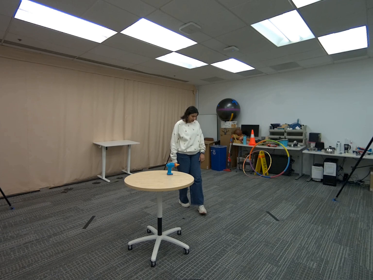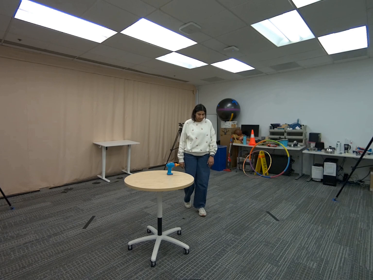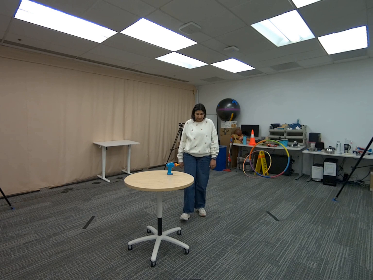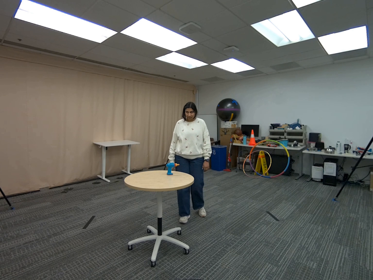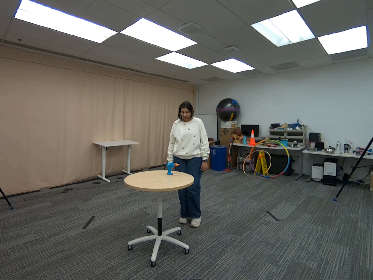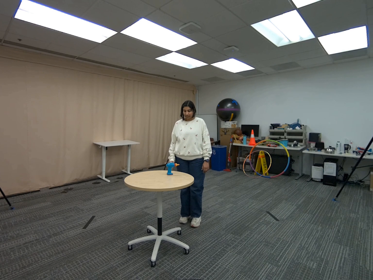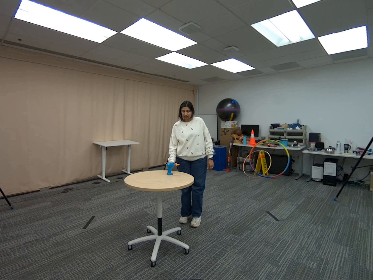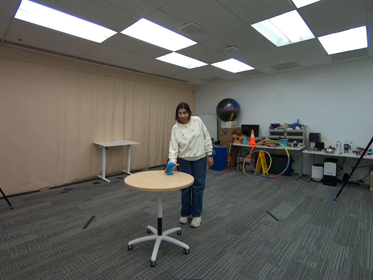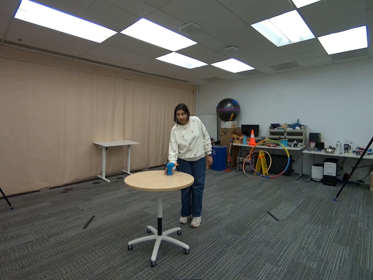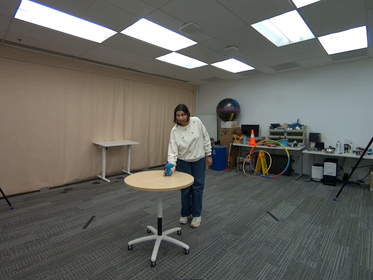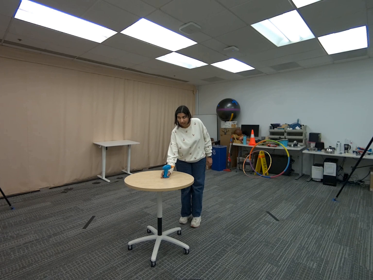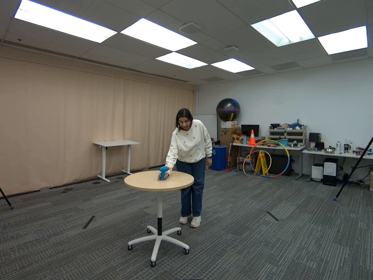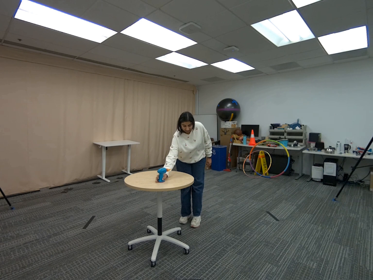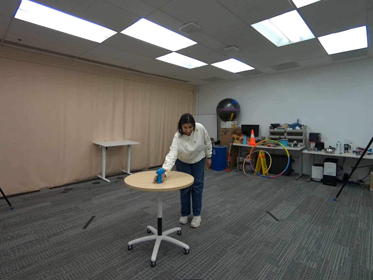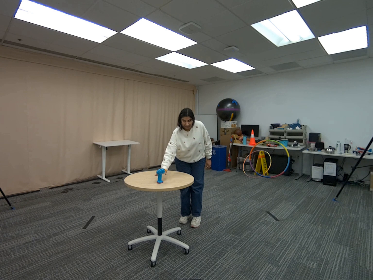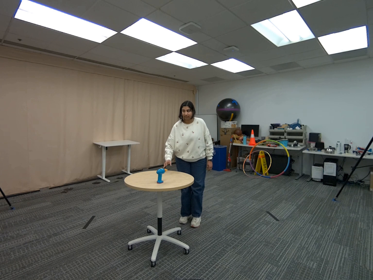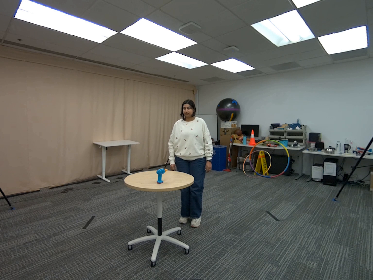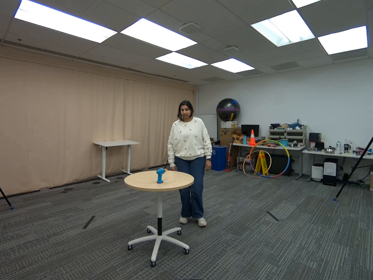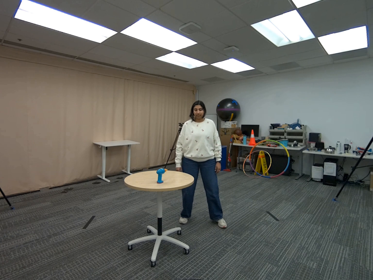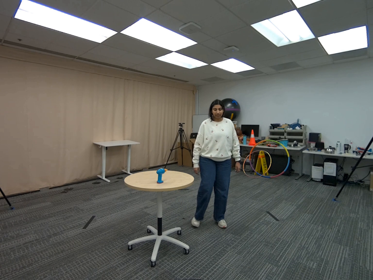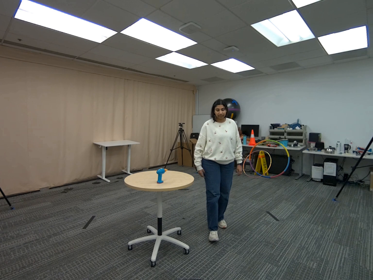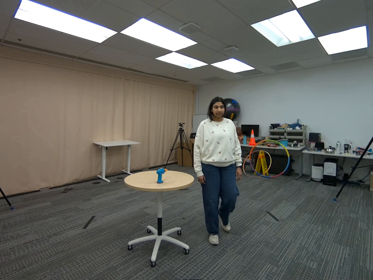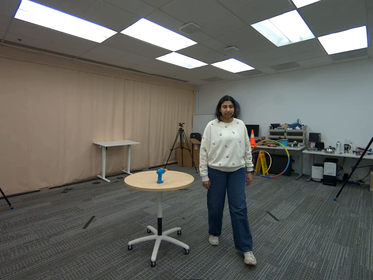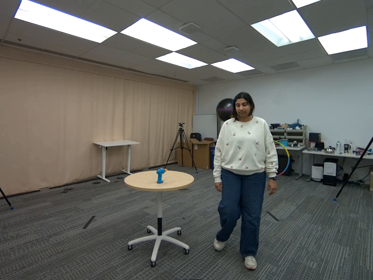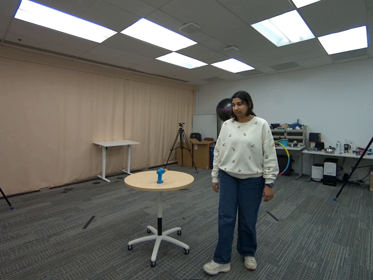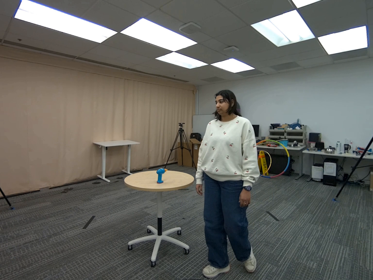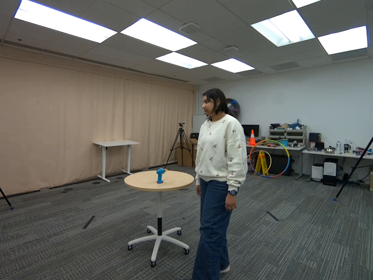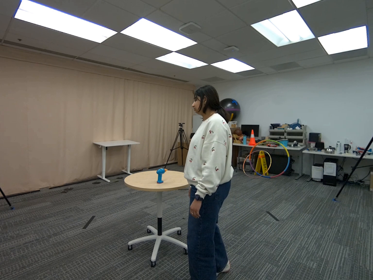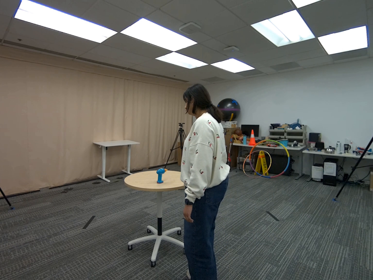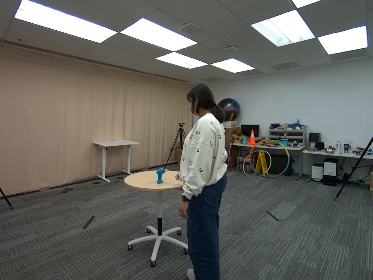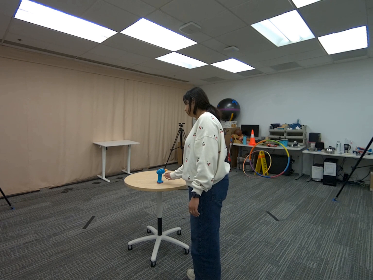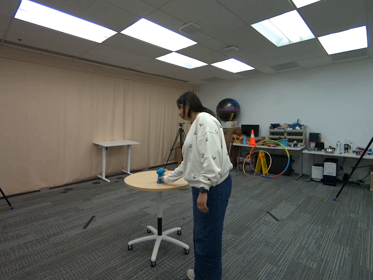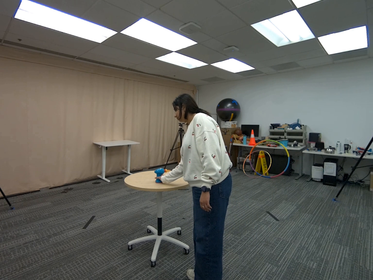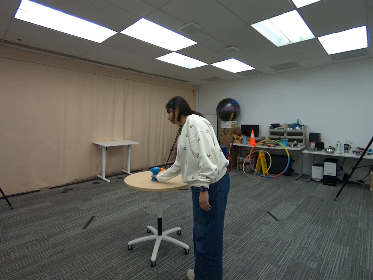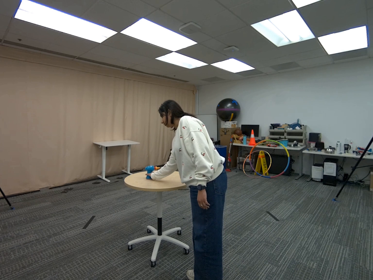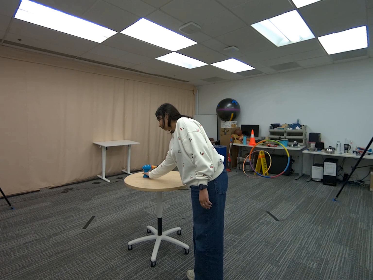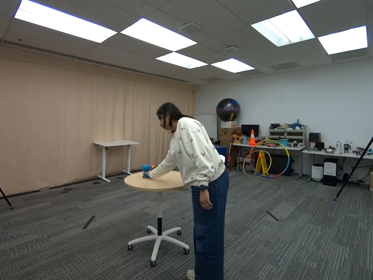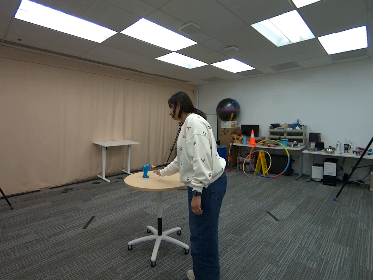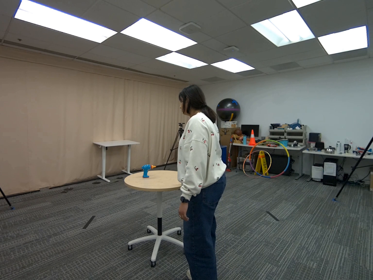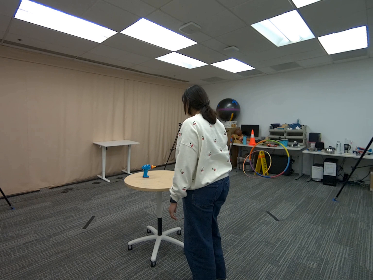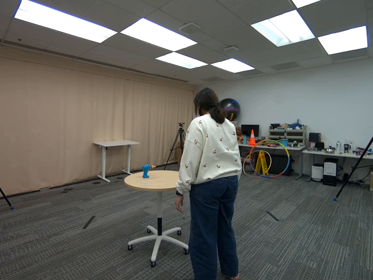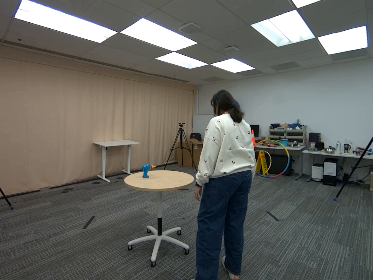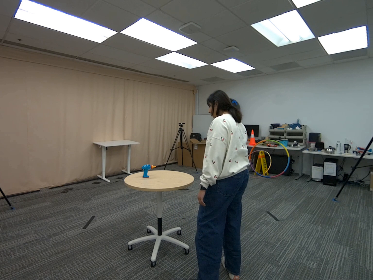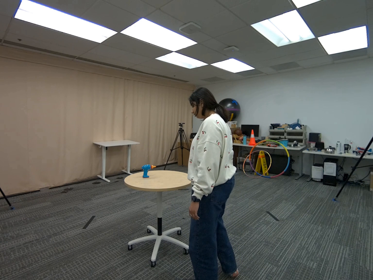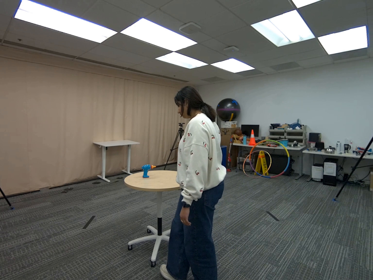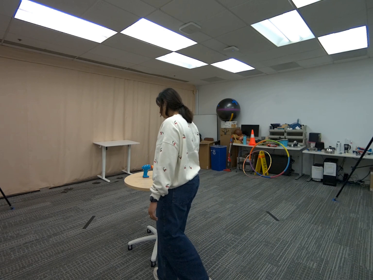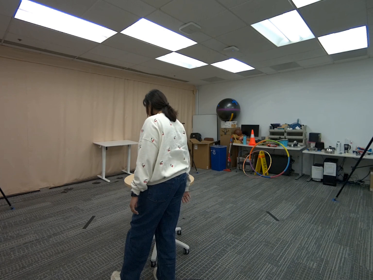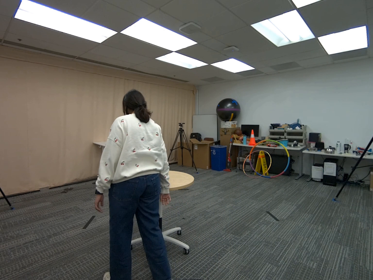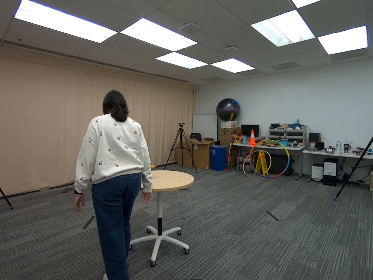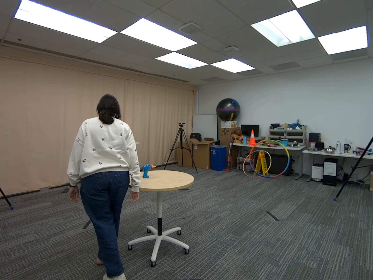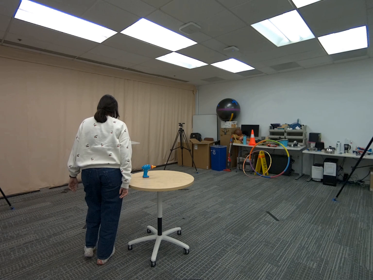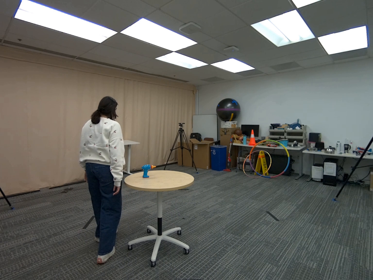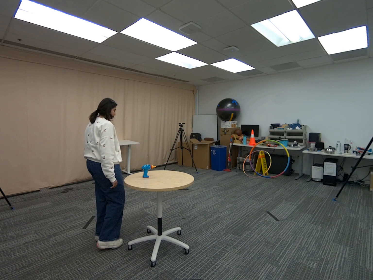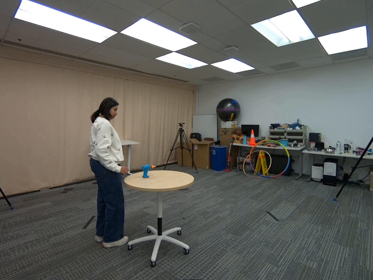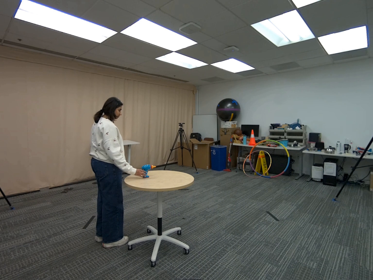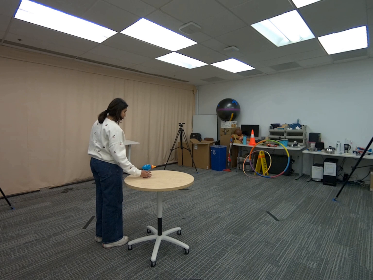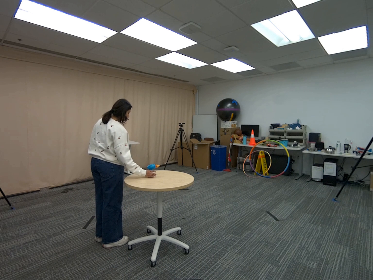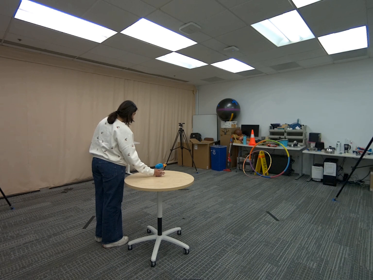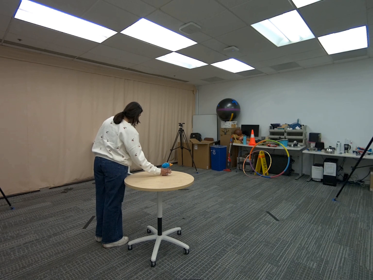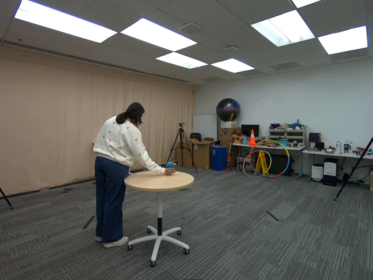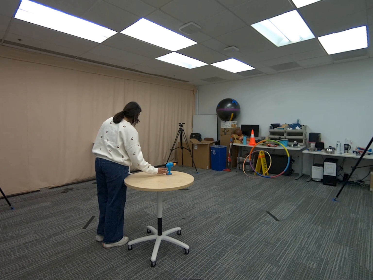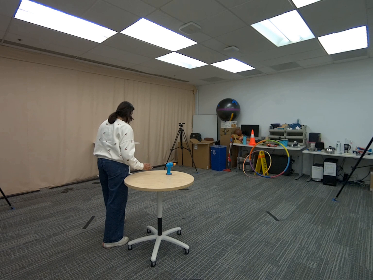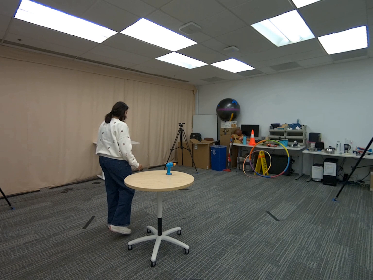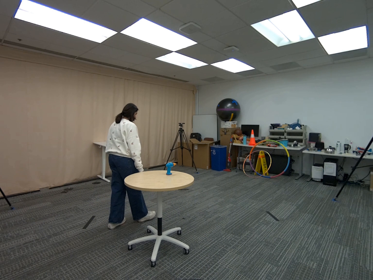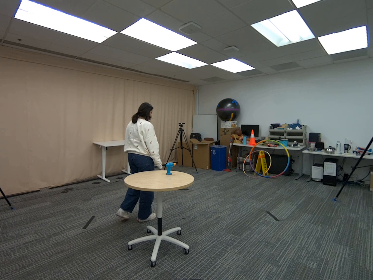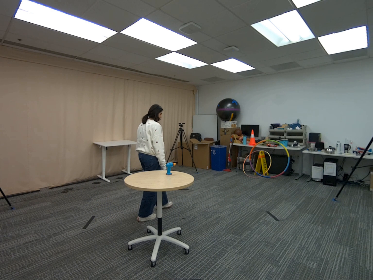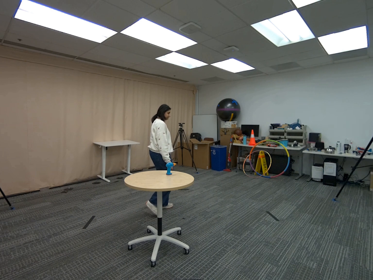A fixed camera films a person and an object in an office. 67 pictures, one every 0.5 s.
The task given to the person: Walk over to the toy drill on the round table and push the toy drill away from you.
